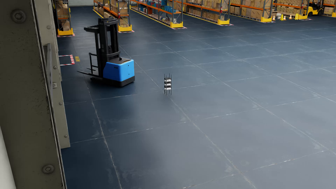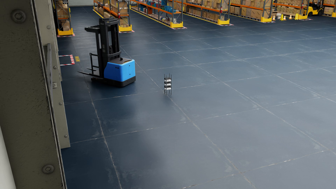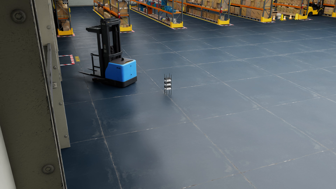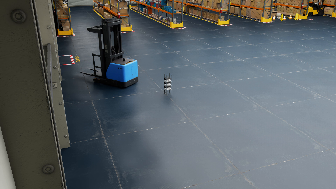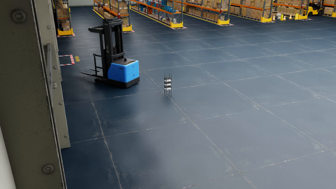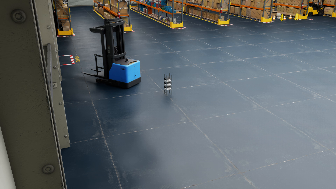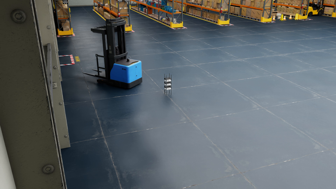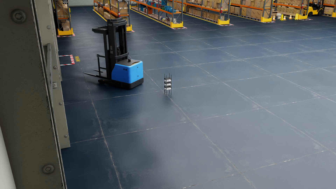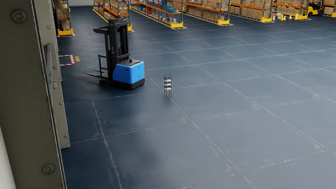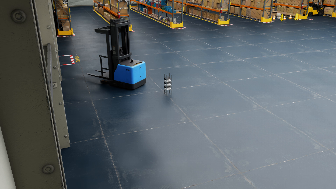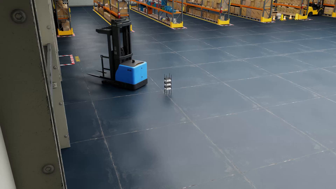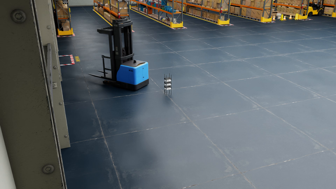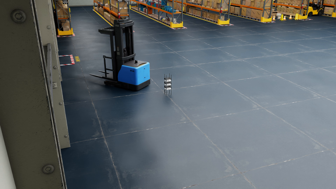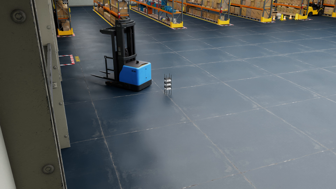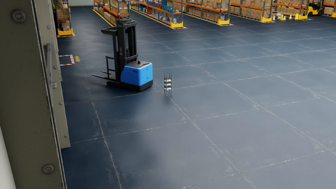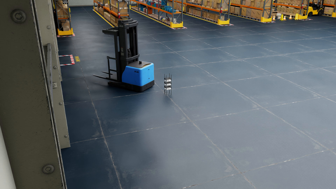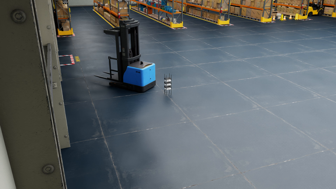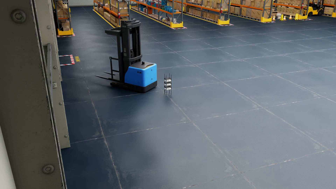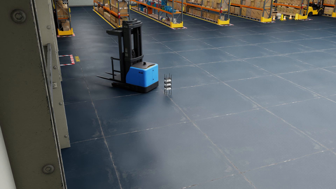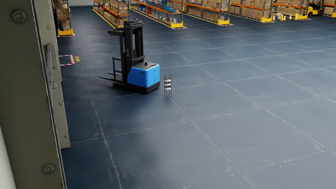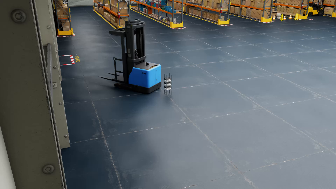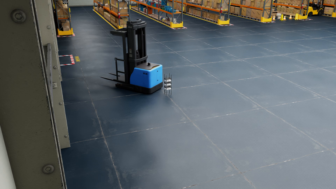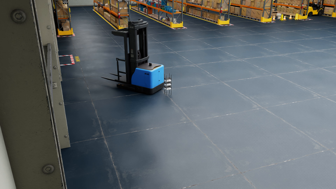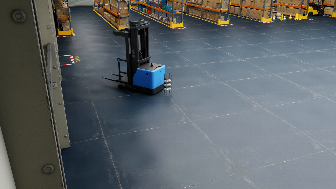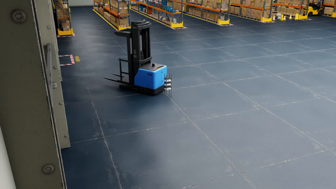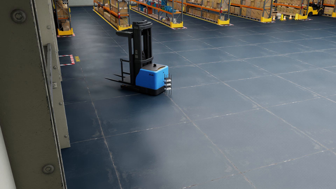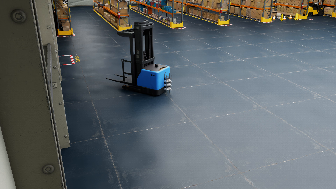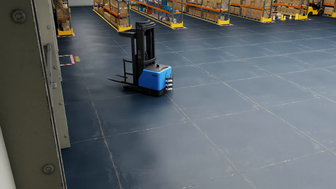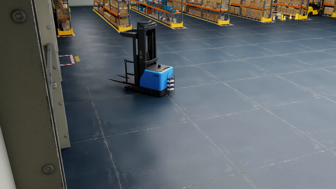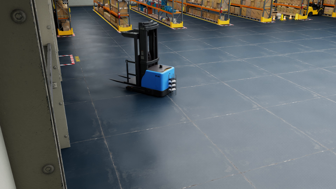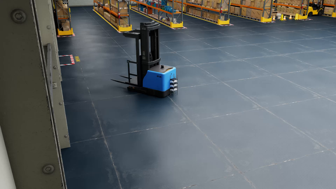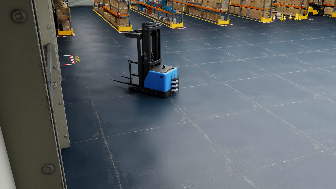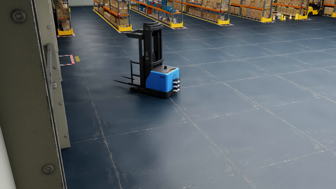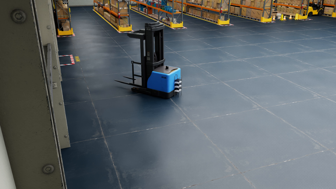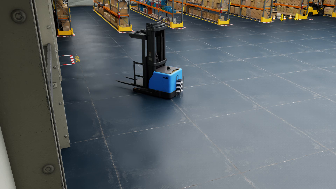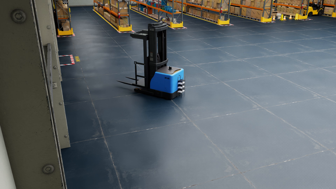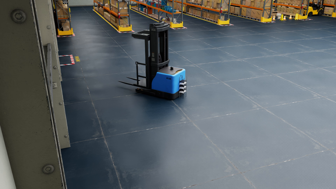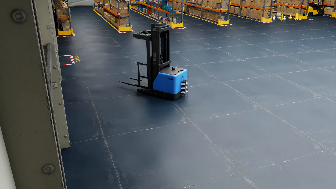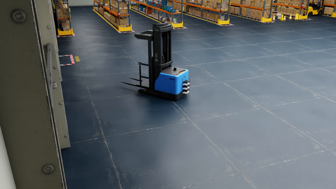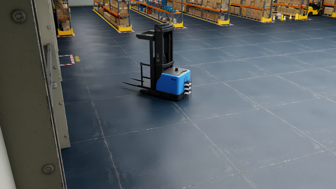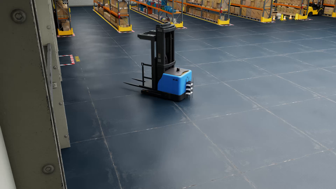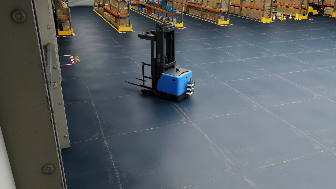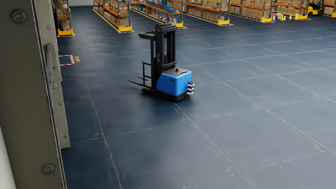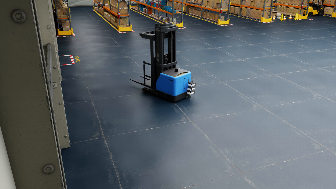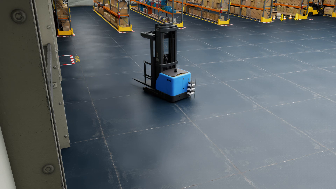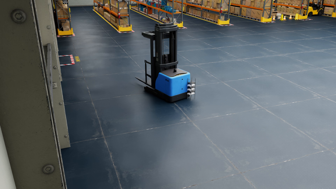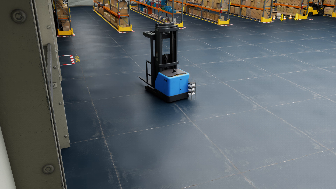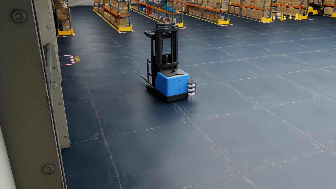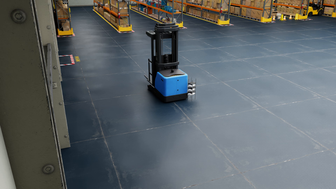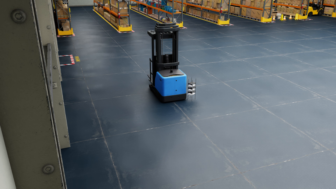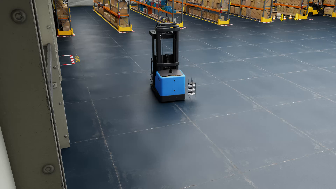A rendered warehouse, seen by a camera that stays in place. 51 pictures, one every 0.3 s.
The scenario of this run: A forklift runs into an object in its way.
